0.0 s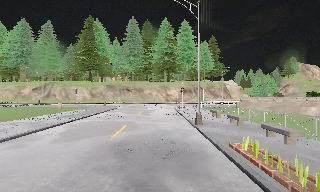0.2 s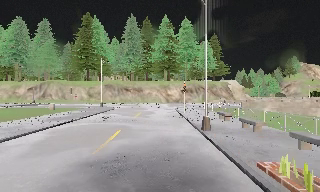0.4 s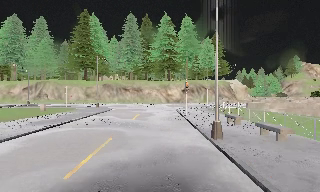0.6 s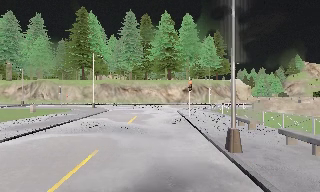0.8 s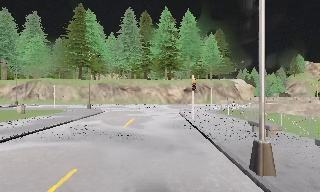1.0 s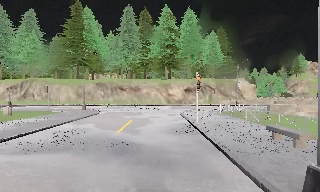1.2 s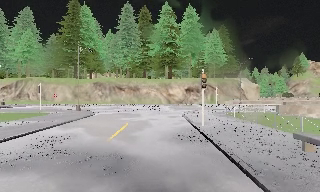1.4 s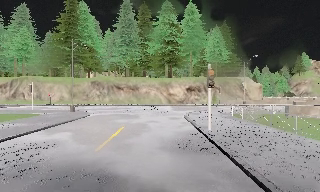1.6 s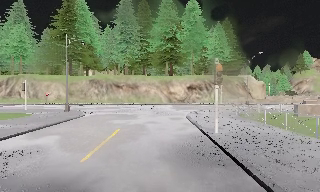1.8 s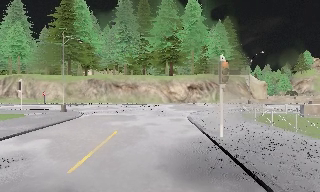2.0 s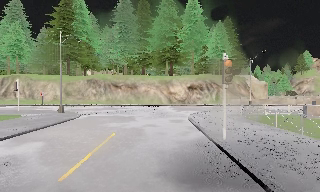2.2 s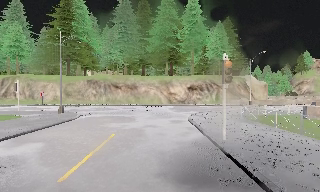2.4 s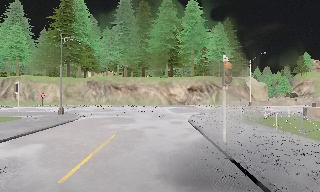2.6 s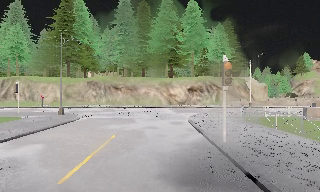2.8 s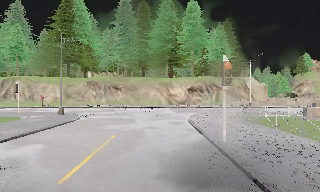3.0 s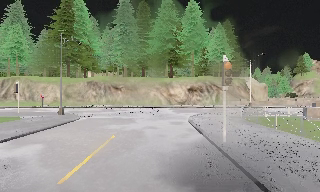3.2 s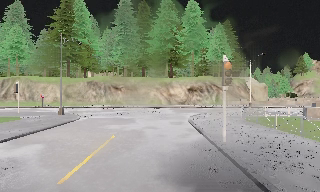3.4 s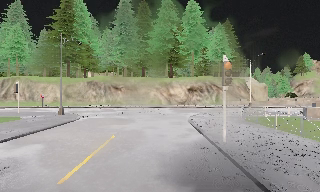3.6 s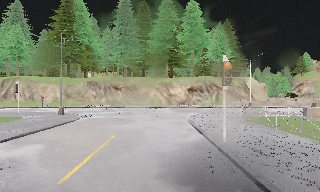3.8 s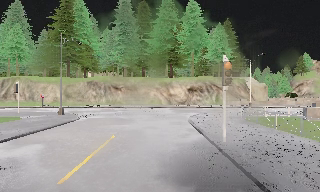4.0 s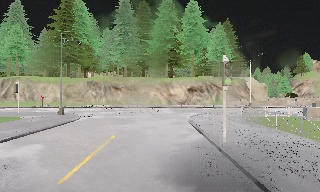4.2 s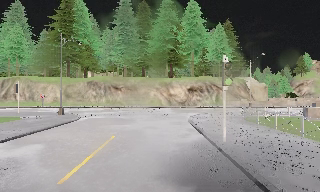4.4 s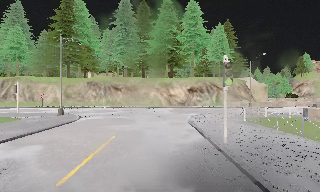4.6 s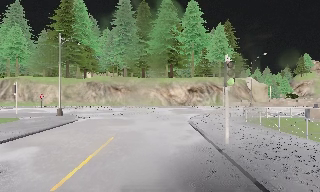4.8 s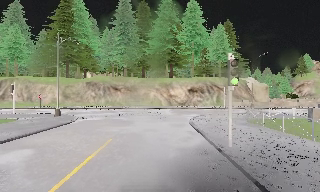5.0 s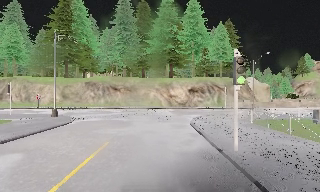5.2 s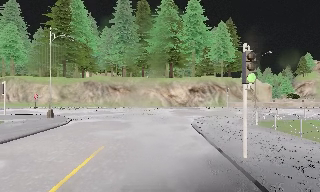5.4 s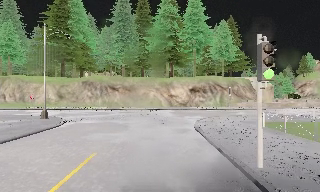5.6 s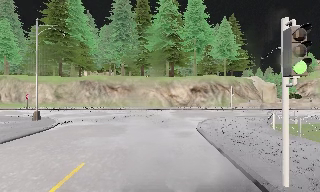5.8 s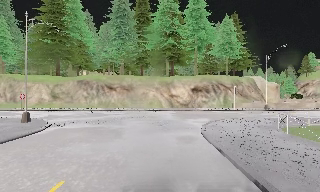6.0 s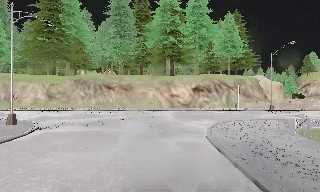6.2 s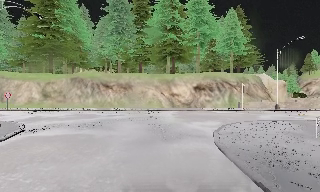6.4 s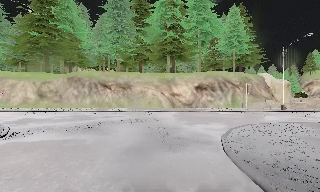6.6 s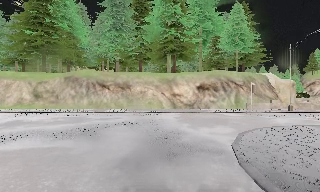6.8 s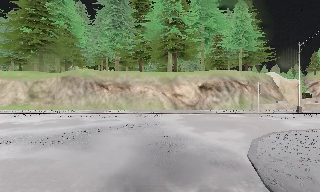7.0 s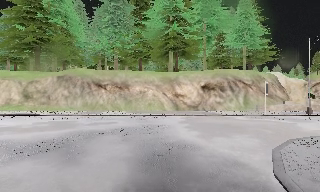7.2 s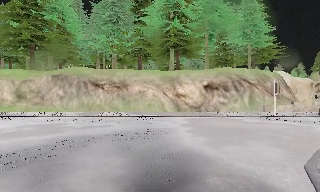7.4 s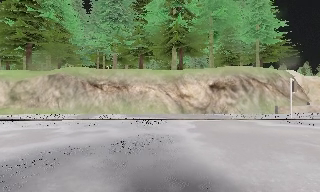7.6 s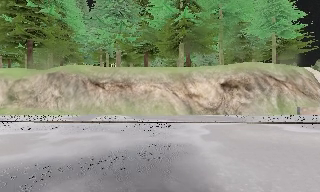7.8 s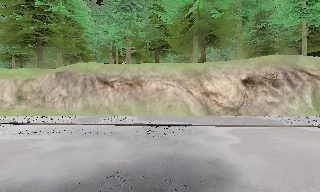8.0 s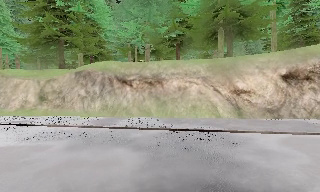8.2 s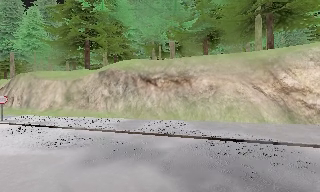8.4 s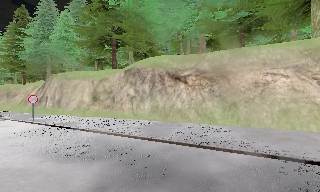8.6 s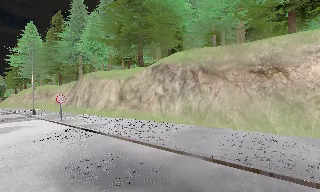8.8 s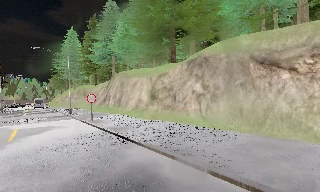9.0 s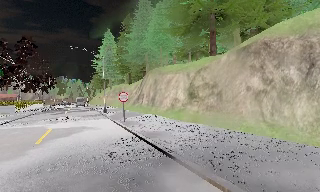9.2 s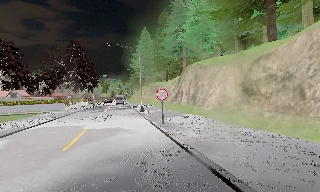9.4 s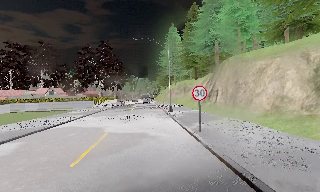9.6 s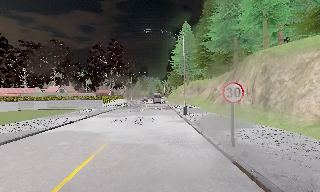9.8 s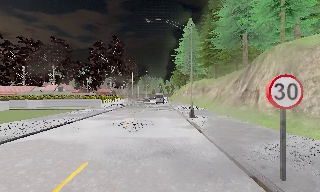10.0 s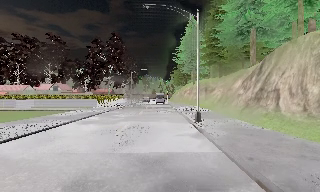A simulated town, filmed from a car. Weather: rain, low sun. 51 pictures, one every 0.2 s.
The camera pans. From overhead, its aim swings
counterclockwise.
The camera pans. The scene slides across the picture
to the right.
0.0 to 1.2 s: The camera travels forward, about 9 m, so what stands in front looms larger.
1.2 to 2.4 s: The camera travels forward, about 3 m, so what stands in front looms larger. It loses speed.
2.4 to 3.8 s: The camera keeps its place and its aim.
3.8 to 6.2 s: The camera travels forward, about 6 m, so what stands in front looms larger. It gains speed.
6.2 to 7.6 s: The camera travels forward, about 8 m, so what stands in front looms larger.
7.6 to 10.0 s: The camera swings to its left by about 85 degrees, and the scene slides to the right. It travels forward, about 20 m.
The film runs forward here.
